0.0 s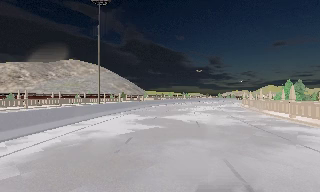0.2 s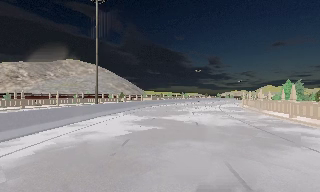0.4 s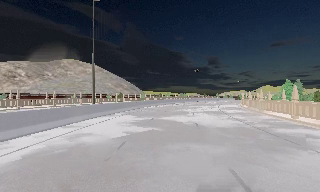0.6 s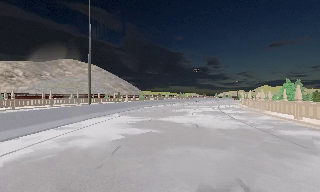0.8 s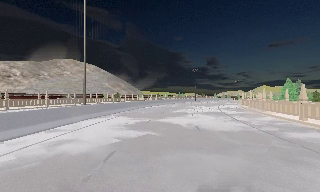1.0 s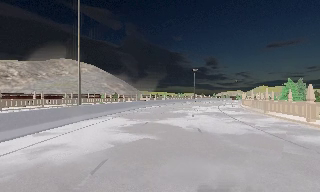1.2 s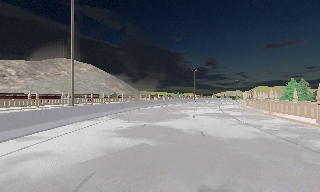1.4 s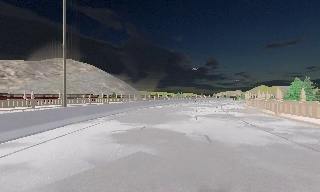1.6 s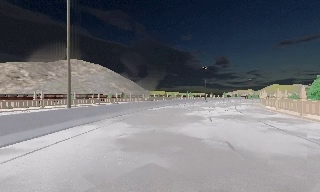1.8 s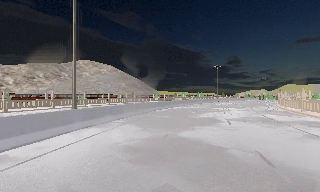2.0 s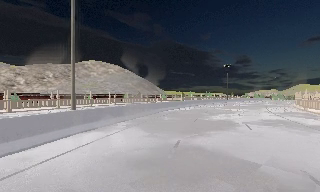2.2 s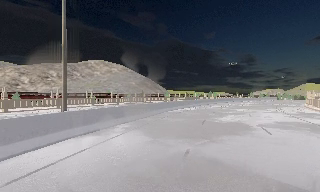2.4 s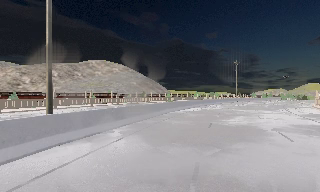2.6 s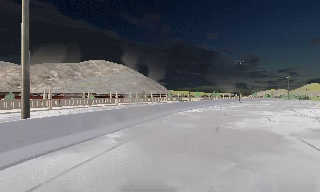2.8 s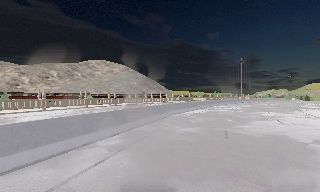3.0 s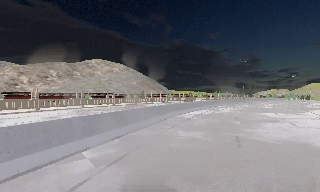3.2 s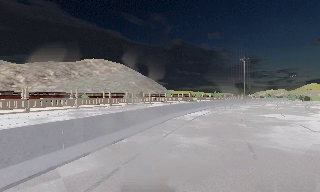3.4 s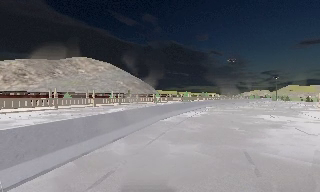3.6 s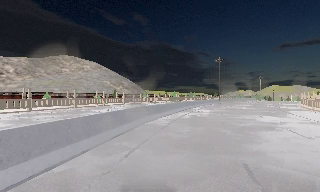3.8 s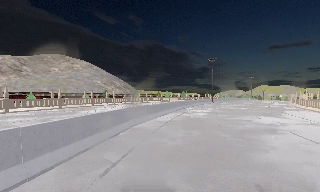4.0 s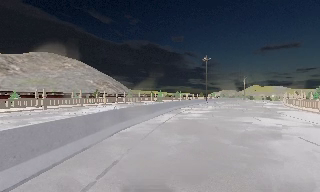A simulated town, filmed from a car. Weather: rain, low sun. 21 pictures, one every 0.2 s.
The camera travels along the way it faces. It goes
forward.
0.0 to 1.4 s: The camera travels forward, about 4.5 m, so what stands in front looms larger. It gains speed.
1.4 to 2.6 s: The scene slides to the right, as the camera pans about 10 degrees to its left. It travels forward, about 7 m, so what stands in front looms larger.
2.6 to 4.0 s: The camera pans to its right, which is clockwise from overhead, by about 15 degrees. It travels forward, about 8 m, so what stands in front looms larger.
The film runs forward here.
